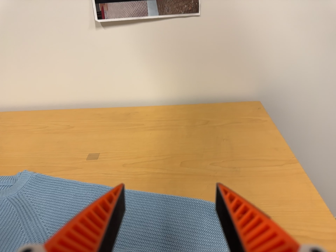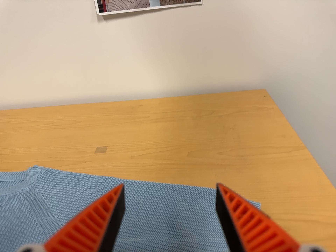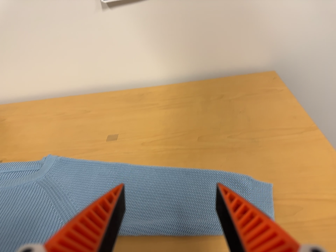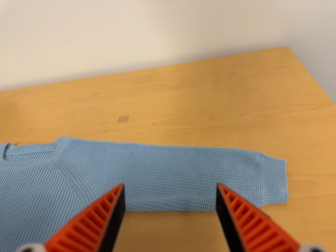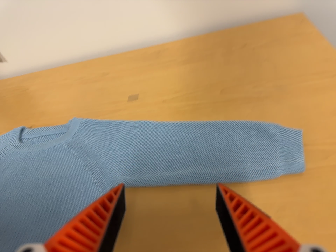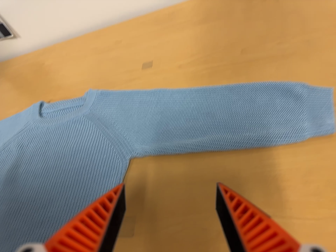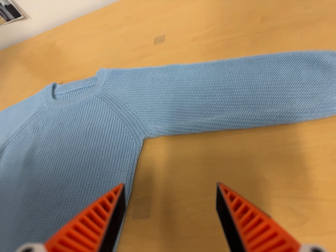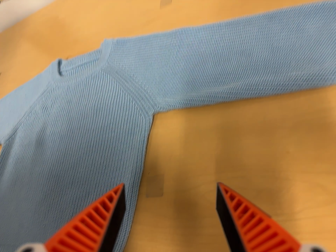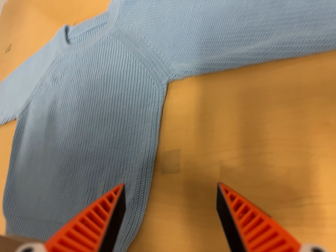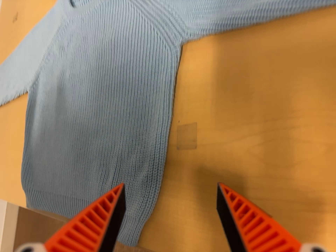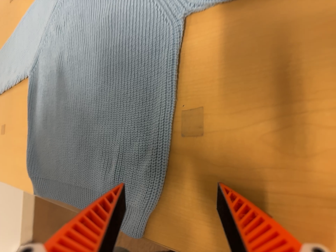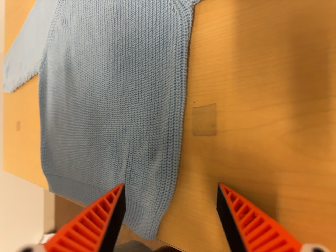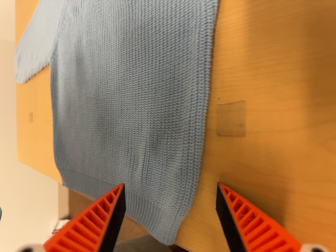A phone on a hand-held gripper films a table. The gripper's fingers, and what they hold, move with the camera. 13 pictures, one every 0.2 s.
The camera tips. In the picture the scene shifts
upward.
The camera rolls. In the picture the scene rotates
counterclockwise.
0.0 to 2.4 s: The scene slides to the right, as the camera pans about 40 degrees to its left. It travels forward, about 20 cm. Its aim tips toward the bottom of its view by about 55 degrees, and the scene shifts upward. It rolls about its line of sight by about 20 degrees, and the scene rotates counterclockwise.
The film runs forward here.
